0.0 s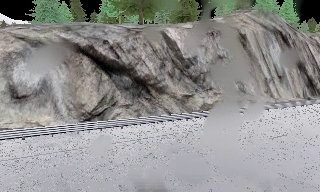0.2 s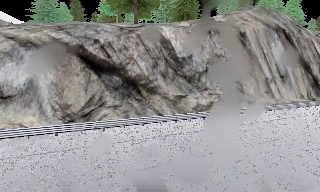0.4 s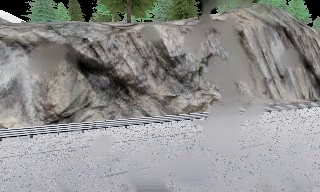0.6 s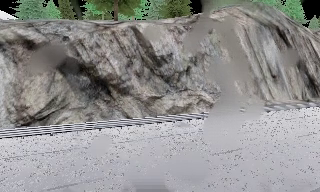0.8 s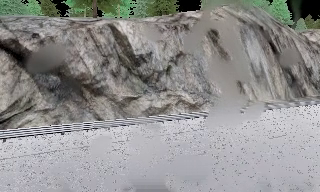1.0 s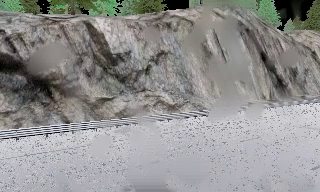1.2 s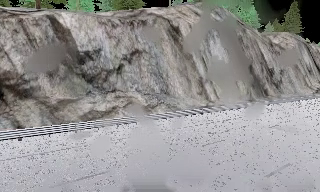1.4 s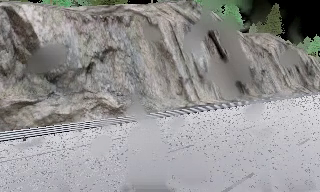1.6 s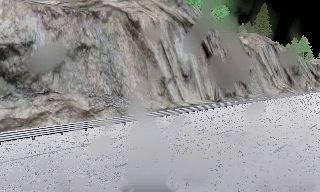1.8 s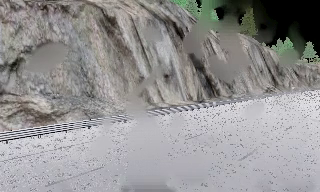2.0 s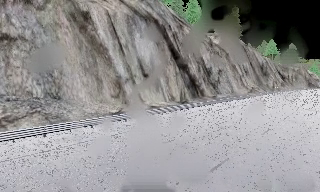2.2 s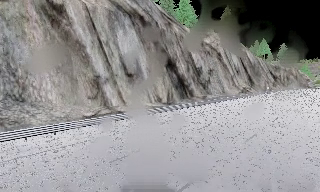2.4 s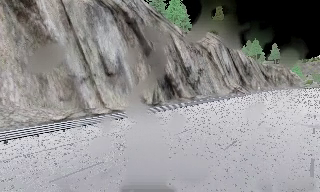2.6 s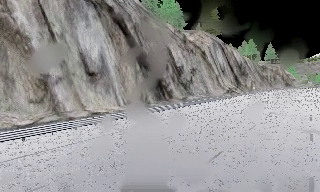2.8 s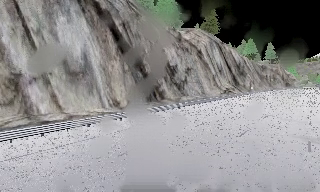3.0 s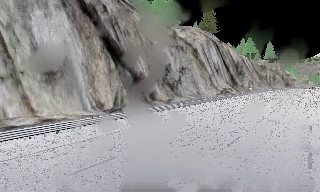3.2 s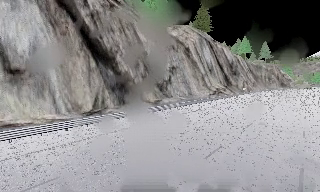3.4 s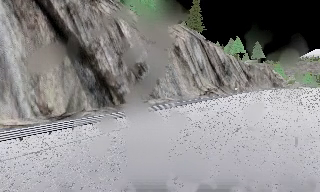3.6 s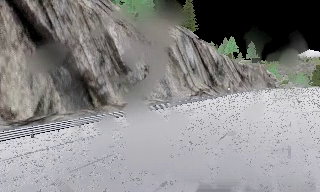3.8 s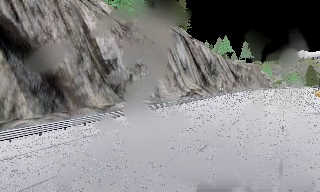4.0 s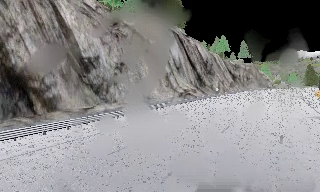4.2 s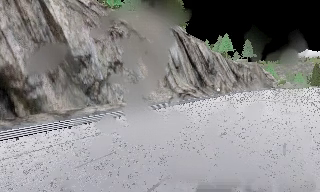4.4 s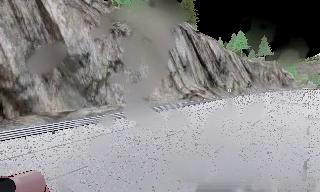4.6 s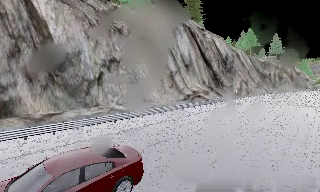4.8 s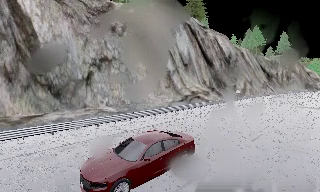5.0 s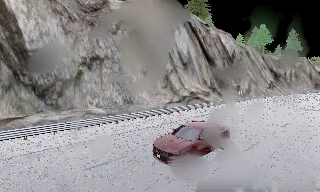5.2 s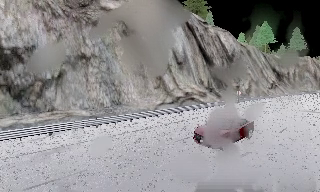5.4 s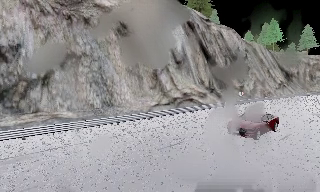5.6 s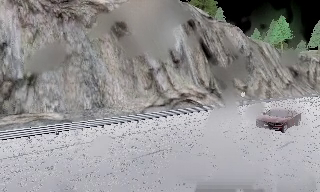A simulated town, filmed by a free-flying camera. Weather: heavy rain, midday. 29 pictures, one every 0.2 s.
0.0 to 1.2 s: The camera travels to its right and forward, about 12 m, so close, fixed things drift to the left.
1.2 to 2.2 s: The scene slides to the left, as the camera pans about 15 degrees to its right. It travels to its right and forward, about 11 m, so close, fixed things drift to the left.
2.2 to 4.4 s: The camera travels forward and to its right, about 25 m, so what stands in front looms larger.
4.4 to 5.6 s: The camera pans to its left, which is counterclockwise from overhead, by about 15 degrees. It travels to its right and forward, about 12 m, so close, fixed things drift to the left.
The film runs backward here.
